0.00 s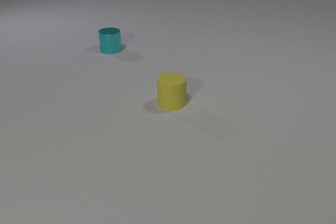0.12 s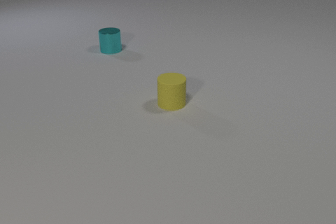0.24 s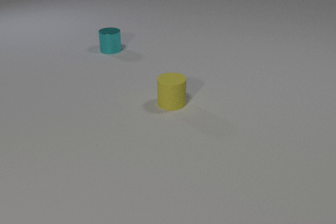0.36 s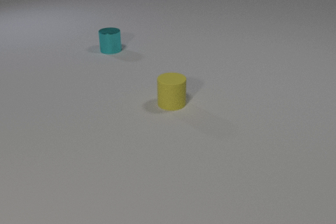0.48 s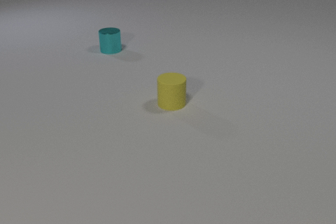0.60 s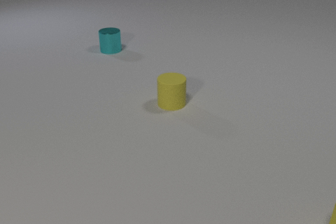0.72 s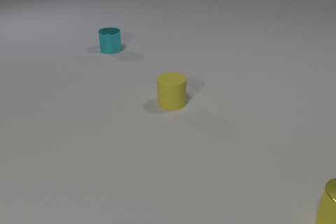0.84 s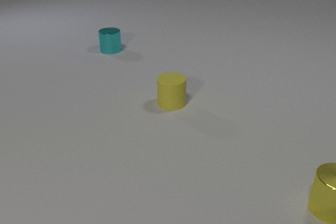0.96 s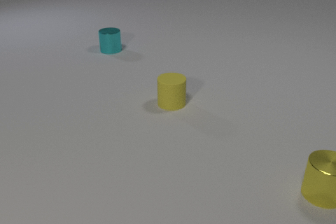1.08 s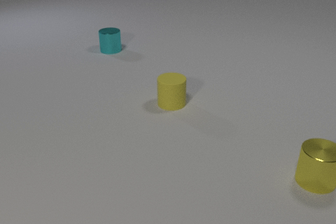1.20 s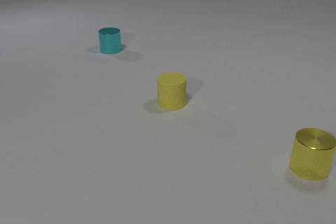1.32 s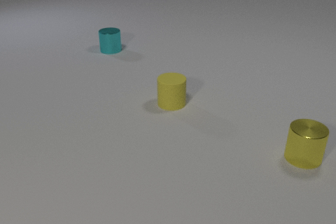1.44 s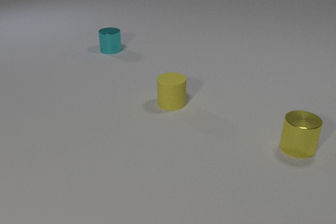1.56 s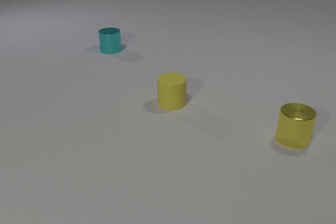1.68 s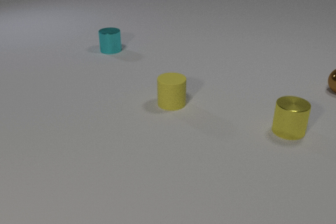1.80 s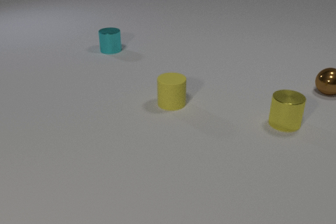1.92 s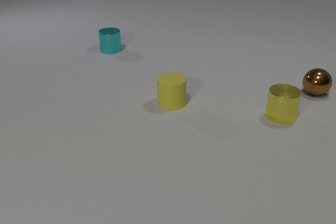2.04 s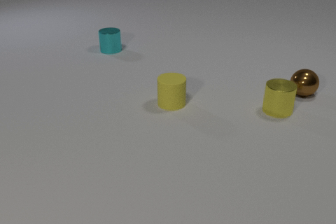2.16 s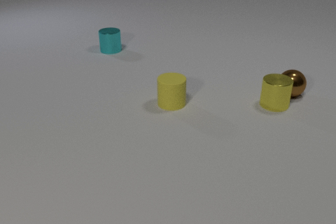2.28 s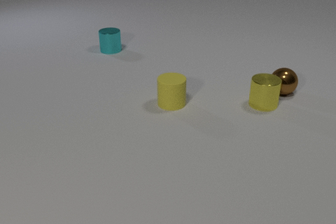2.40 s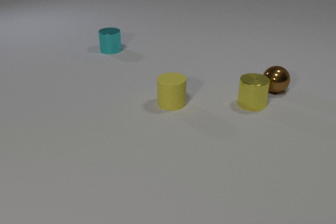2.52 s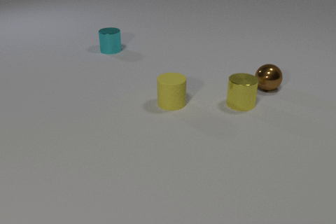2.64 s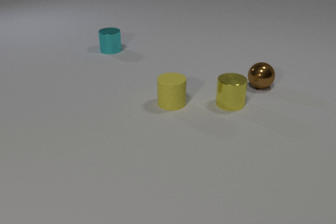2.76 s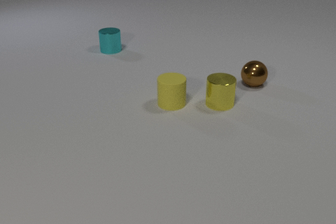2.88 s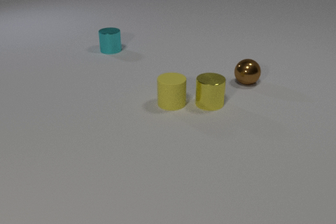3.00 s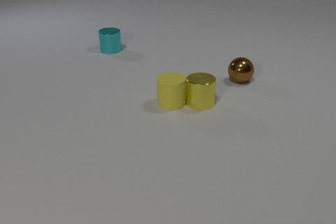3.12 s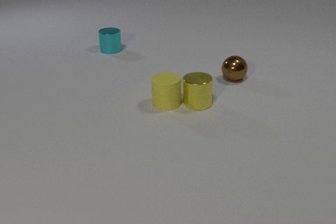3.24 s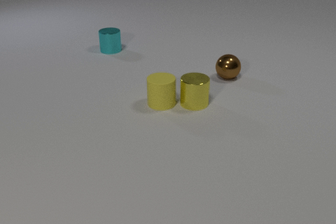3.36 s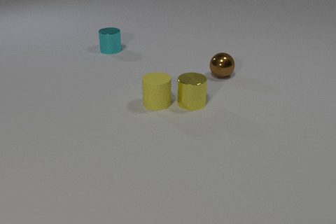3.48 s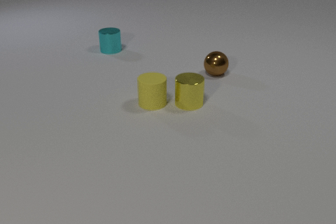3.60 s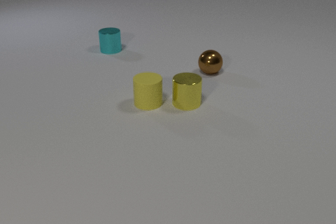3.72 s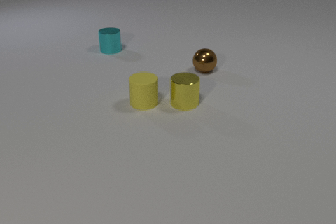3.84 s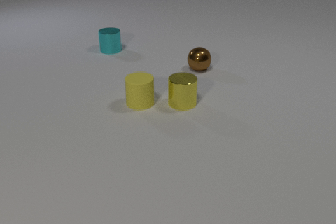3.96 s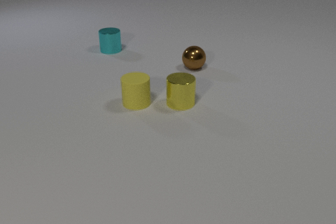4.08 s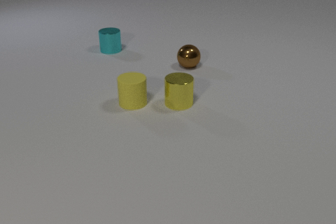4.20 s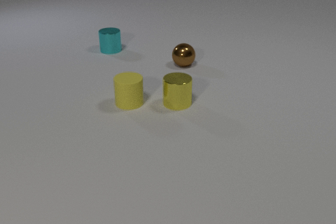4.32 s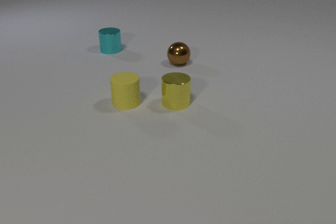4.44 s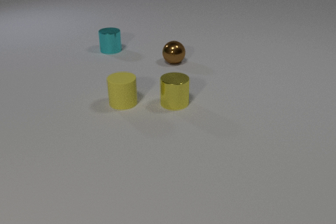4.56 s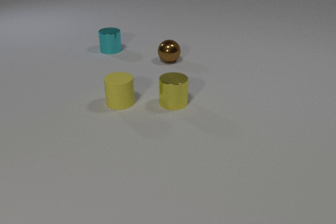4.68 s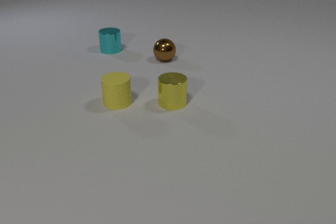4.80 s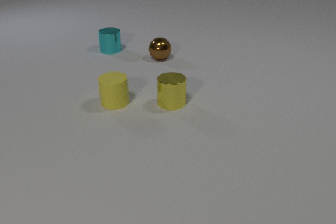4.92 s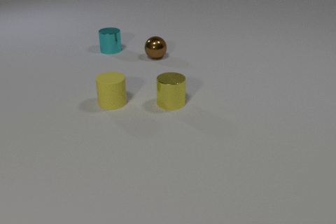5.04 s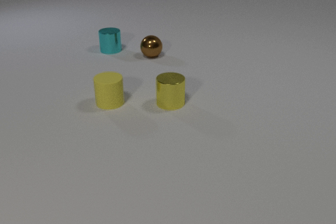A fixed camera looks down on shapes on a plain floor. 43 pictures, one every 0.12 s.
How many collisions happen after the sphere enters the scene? 2.
What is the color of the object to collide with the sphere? yellow.
What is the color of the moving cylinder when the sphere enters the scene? yellow.
0.00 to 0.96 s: The yellow metal cylinder comes in at the right edge, slides away from the camera and to the left.
0.96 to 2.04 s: The yellow metal cylinder slides away from the camera. The brown metal sphere comes in at the right edge, rolls to the left and toward the camera.
2.04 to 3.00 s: The yellow metal cylinder slides to the left. The brown metal sphere rolls to the left. The yellow metal cylinder and the brown metal sphere collide. The yellow metal cylinder and the yellow rubber cylinder collide.
3.00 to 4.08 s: The yellow metal cylinder slides to the left. The brown metal sphere rolls to the left and away from the camera. The yellow rubber cylinder slides to the left.
4.08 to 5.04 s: The yellow metal cylinder slides to the left. The brown metal sphere rolls to the left and away from the camera. The yellow rubber cylinder slides to the left.
